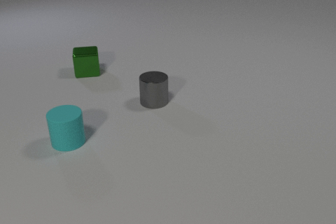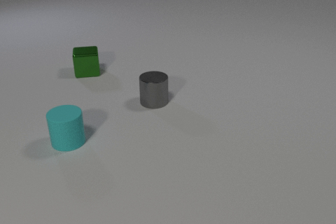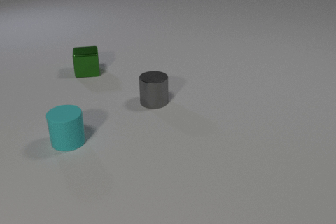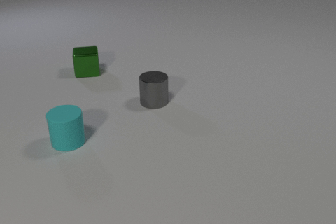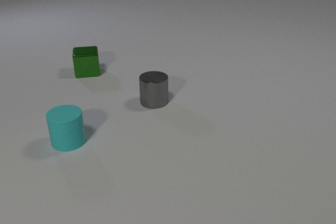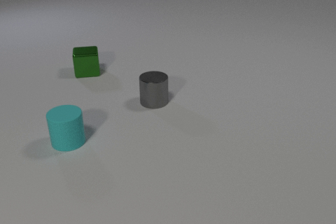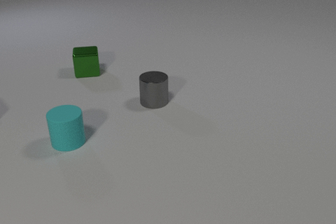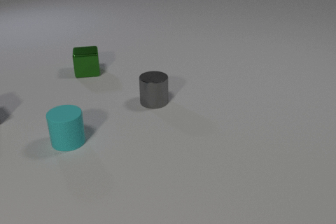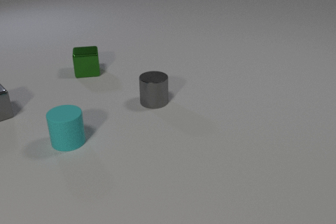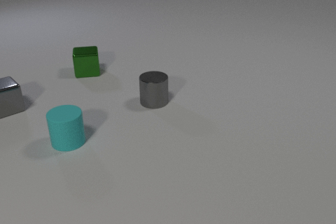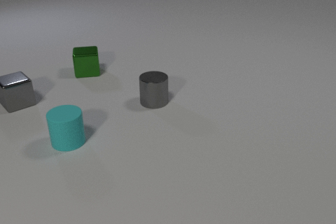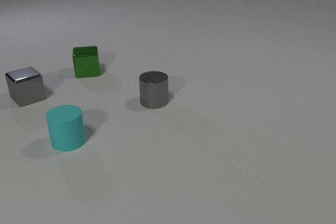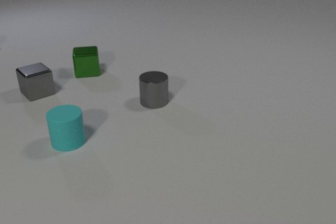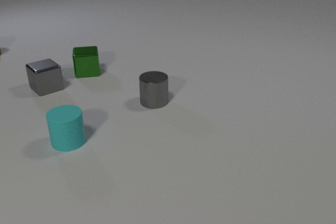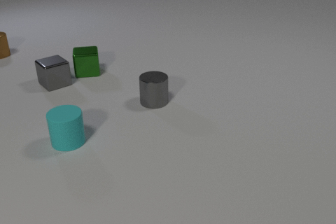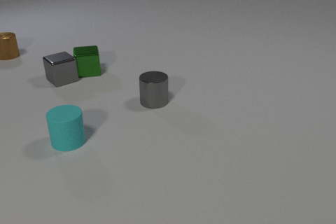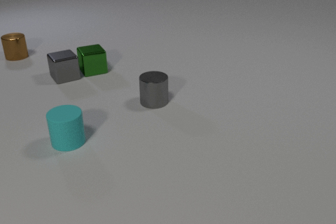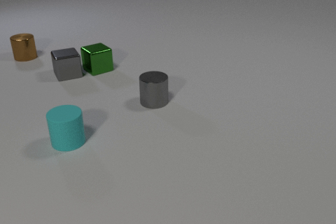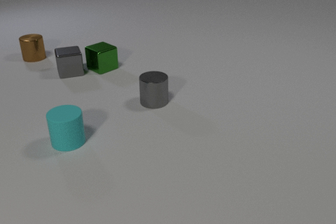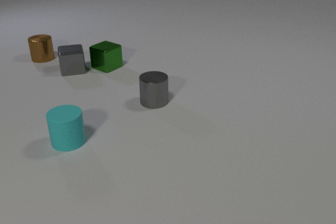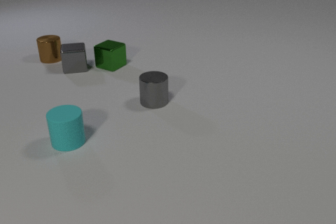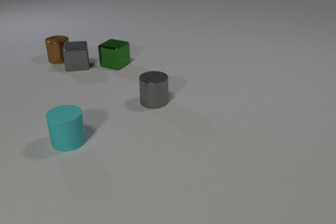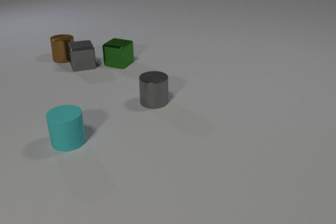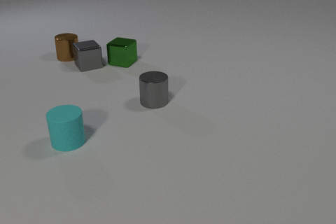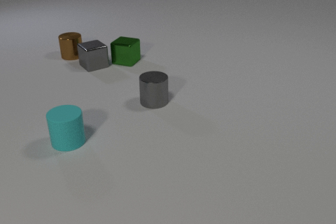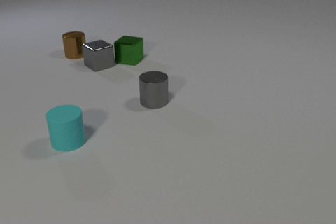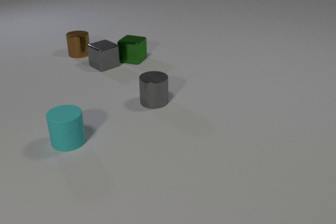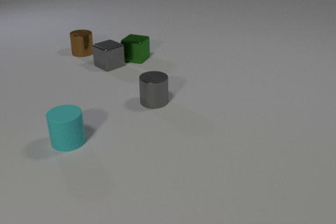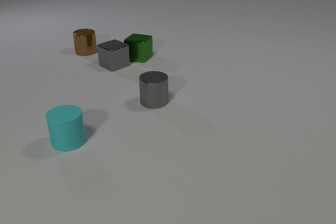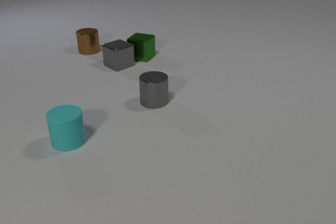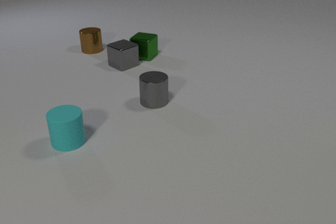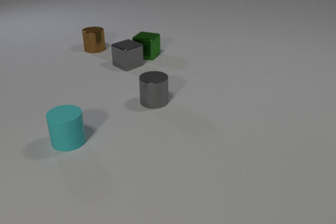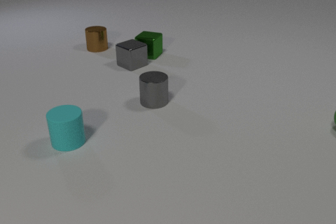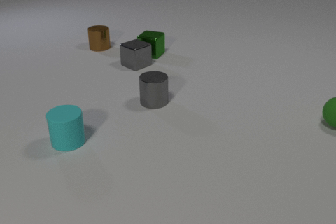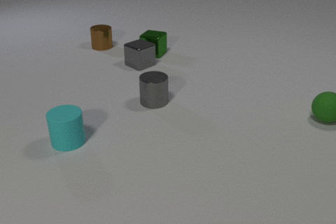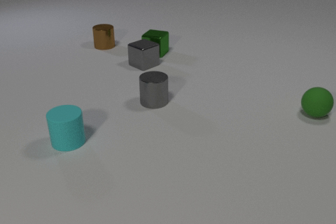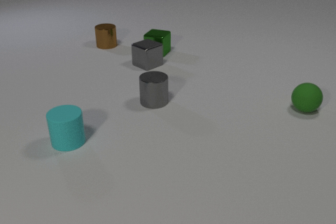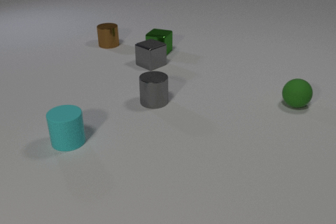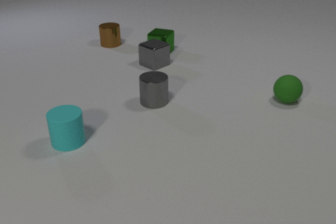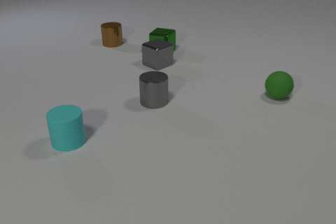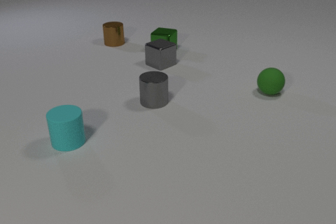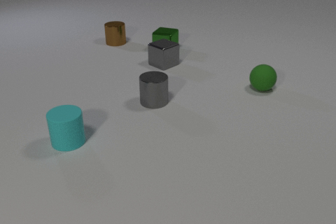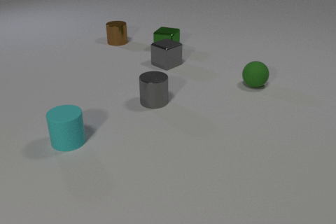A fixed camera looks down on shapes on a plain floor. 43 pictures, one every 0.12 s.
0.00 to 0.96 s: The gray metal cube comes in at the left edge, slides to the right and away from the camera.
0.96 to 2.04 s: The gray metal cube slides to the right and away from the camera. The green metal cube slides to the right and away from the camera, spins counterclockwise seen from above by about 30 degrees, its near face sliding to the right. The brown metal cylinder comes in at the left edge, slides to the right and toward the camera. The gray metal cube and the green metal cube collide.
2.04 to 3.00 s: The gray metal cube slides to the right and away from the camera. The green metal cube slides to the right and away from the camera, spins so that its near face slides to the right, counterclockwise seen from above. The brown metal cylinder slides to the right. The gray metal cube and the brown metal cylinder collide.
3.00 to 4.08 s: The gray metal cube slides to the right. The green metal cube slides to the right and away from the camera. The brown metal cylinder slides to the right and away from the camera. The green rubber sphere comes in at the right edge, rolls to the left and away from the camera.
4.08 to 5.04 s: The gray metal cube slides to the right. The green metal cube slides to the right and away from the camera. The brown metal cylinder slides to the right and away from the camera. The green rubber sphere rolls to the left and away from the camera.
How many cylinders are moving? 1.
What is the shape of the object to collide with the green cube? cube.
What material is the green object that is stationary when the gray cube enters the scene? metal.
